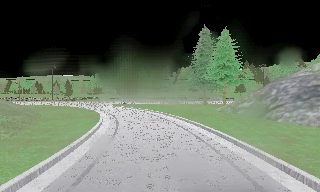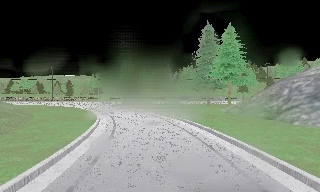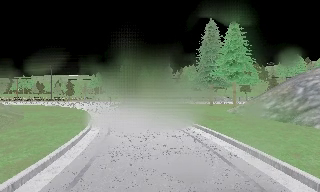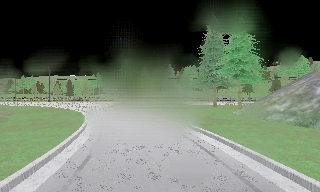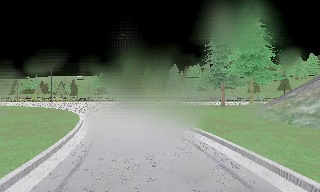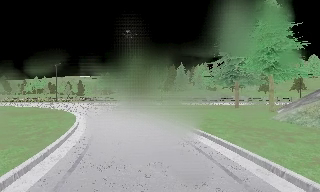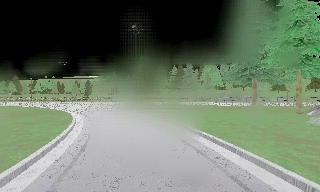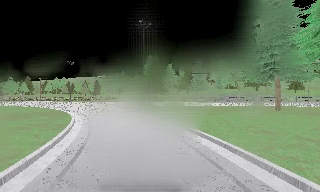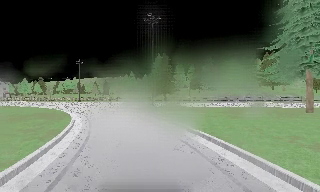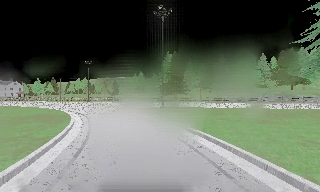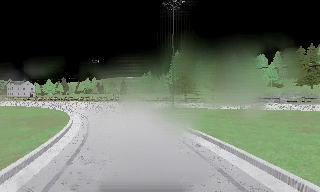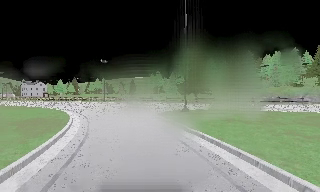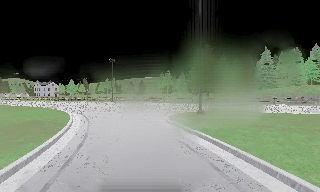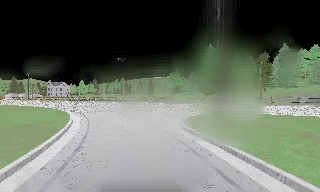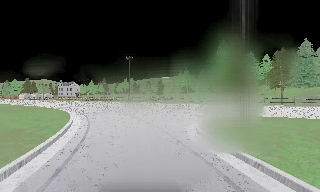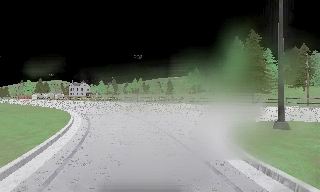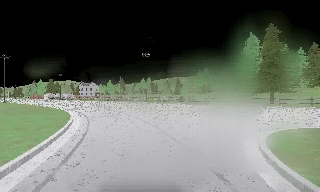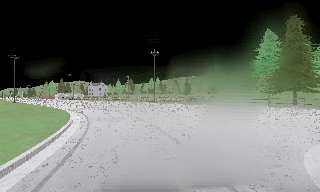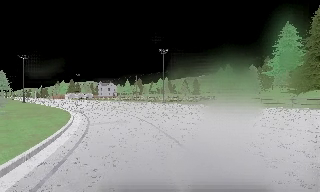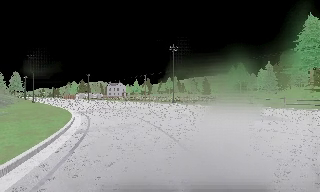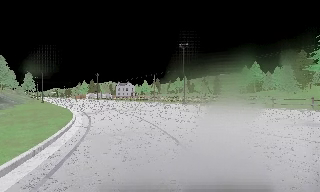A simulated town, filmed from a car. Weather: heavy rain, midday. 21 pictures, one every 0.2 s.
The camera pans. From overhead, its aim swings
counterclockwise.
The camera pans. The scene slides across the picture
to the right.
0.0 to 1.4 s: The camera travels forward, about 10 m, so what stands in front looms larger. It gains speed.
1.4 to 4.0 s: The camera swings to its left by about 40 degrees, and the scene slides to the right. It travels forward, about 25 m.
The film runs forward here.
